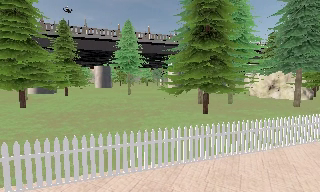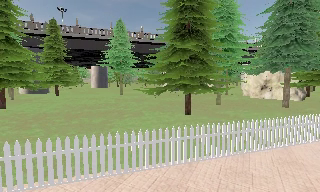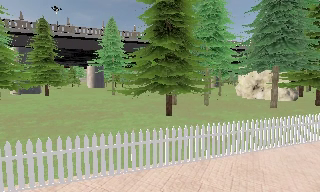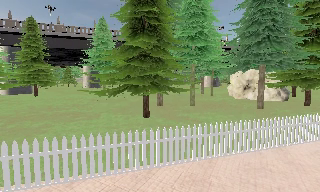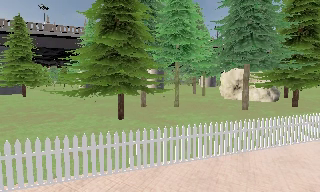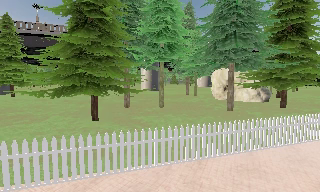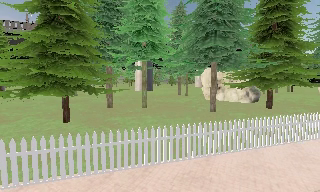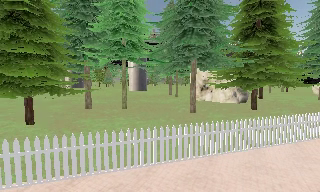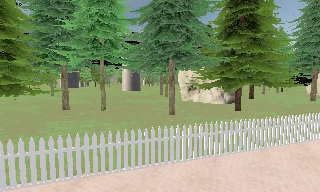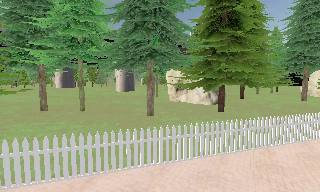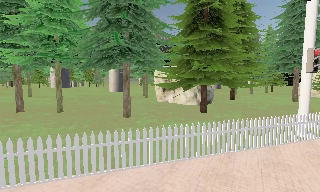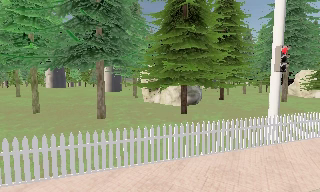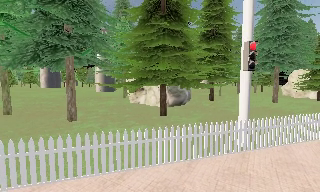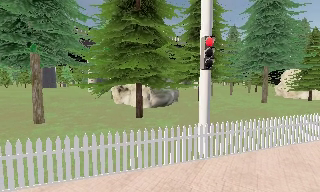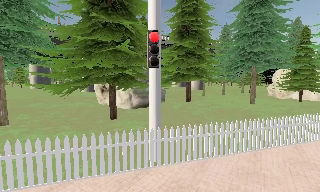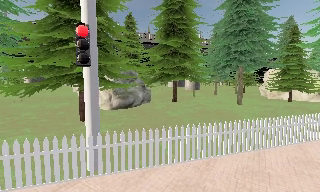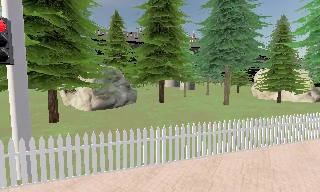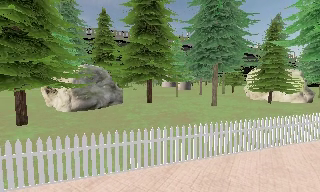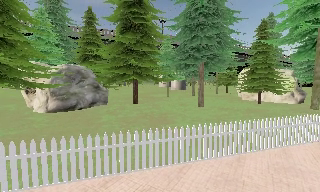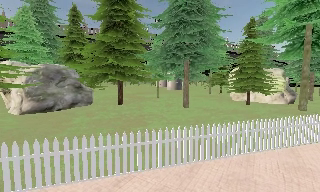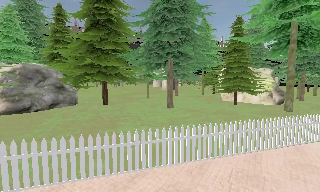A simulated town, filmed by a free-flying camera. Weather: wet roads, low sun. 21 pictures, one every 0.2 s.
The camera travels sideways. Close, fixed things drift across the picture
to the left.
0.0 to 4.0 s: The camera travels to its right, about 30 m, so close, fixed things drift to the left.
The film runs backward here.
